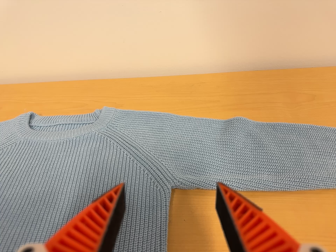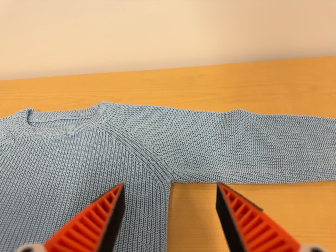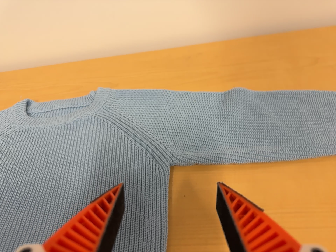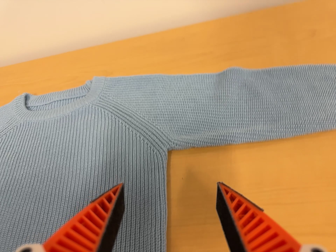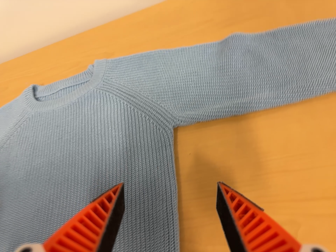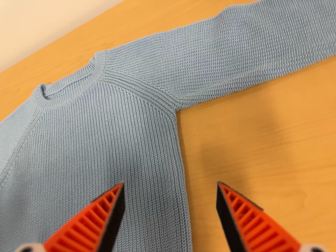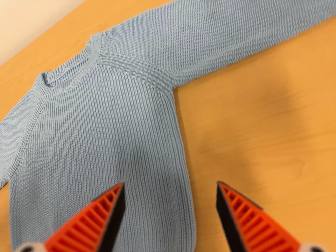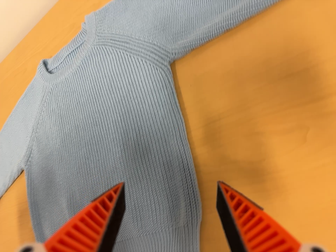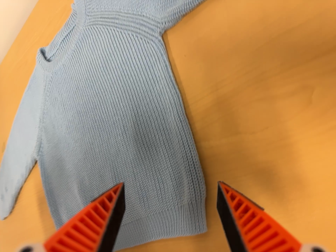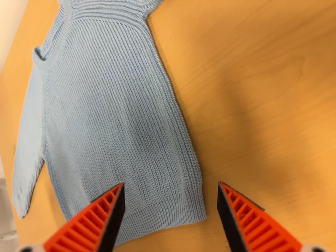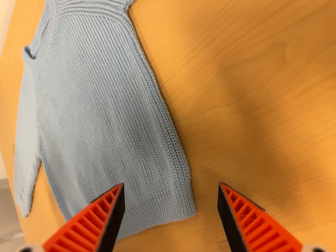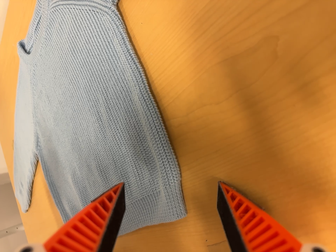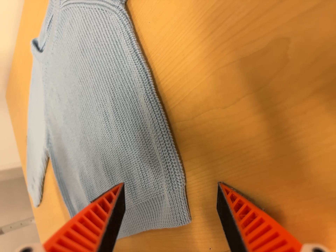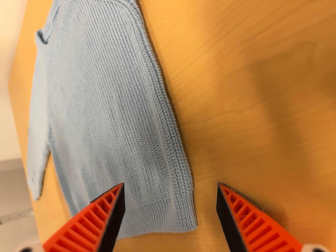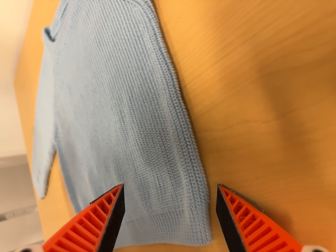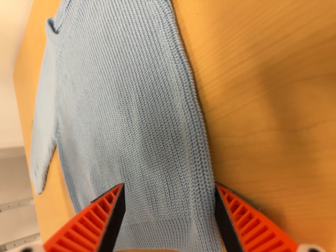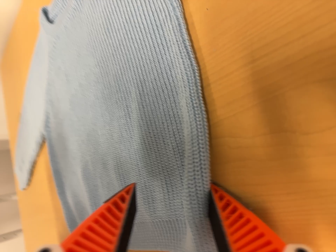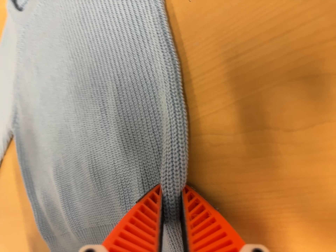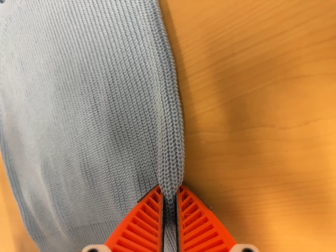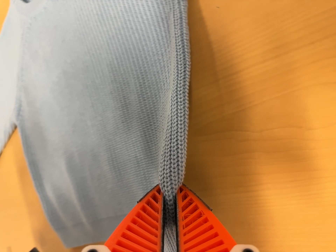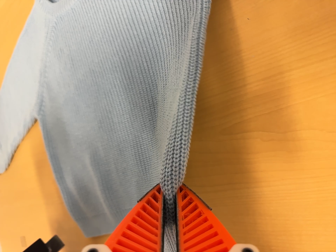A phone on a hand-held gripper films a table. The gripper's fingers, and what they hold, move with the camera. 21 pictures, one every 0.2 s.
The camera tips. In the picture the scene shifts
upward.
0.0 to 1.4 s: The camera pans to its left by about 20 degrees. It travels to its right, about 12 cm. Its aim tips toward the bottom of its view by about 30 degrees, and the scene shifts upward. It rolls about its line of sight by about 30 degrees, and the scene rotates counterclockwise.
1.4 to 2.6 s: The camera pans to its left by about 15 degrees. It travels to its right and forward, about 10 cm. Its aim tips toward the bottom of its view by about 10 degrees, and the scene shifts upward. It rolls about its line of sight by about 10 degrees, and the scene rotates counterclockwise.
2.6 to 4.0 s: The camera pans to its right by about 15 degrees. It travels to its left, about 12 cm.
The film runs forward here.
